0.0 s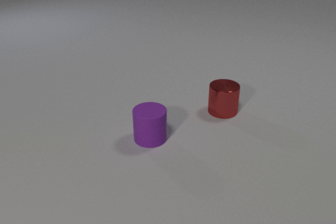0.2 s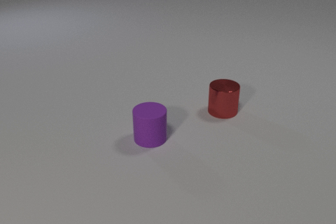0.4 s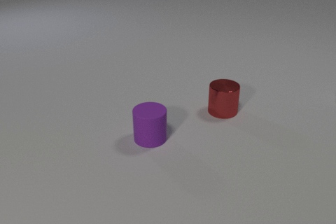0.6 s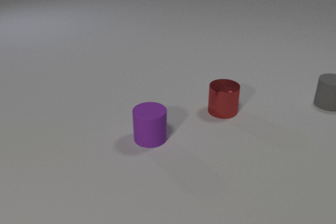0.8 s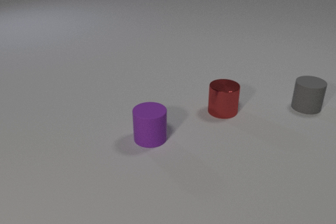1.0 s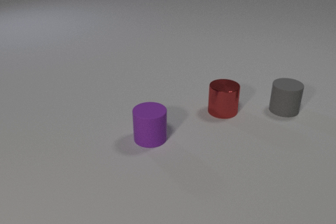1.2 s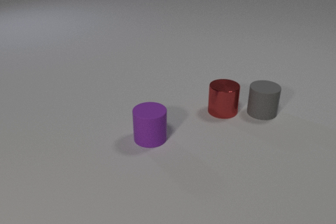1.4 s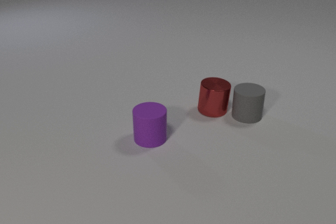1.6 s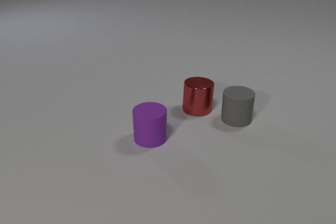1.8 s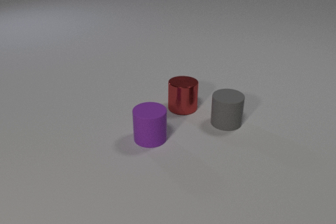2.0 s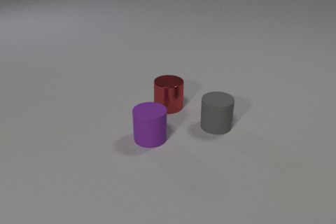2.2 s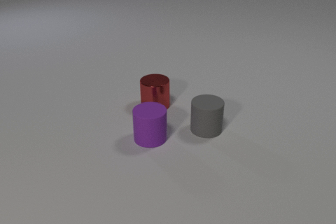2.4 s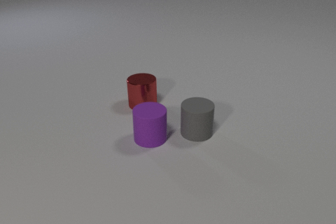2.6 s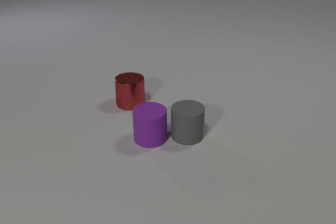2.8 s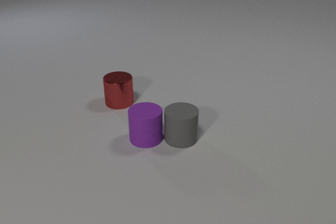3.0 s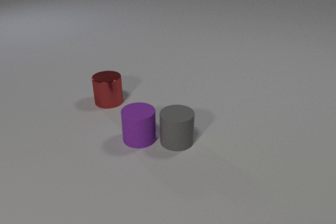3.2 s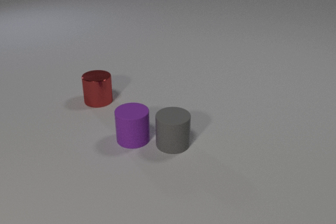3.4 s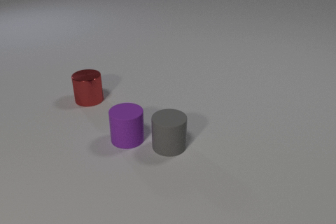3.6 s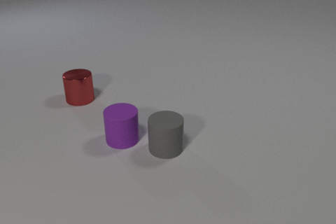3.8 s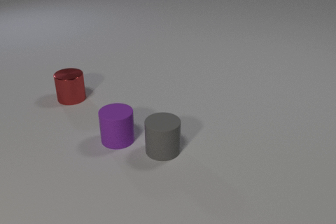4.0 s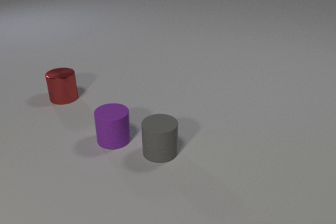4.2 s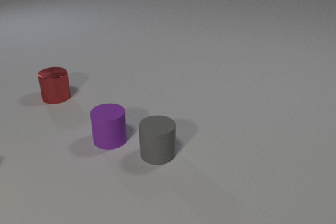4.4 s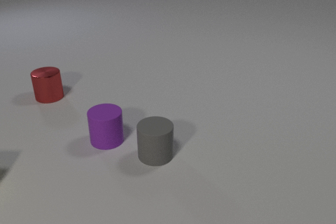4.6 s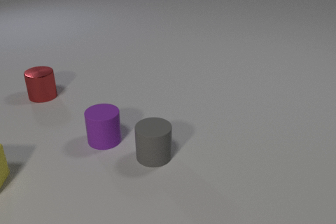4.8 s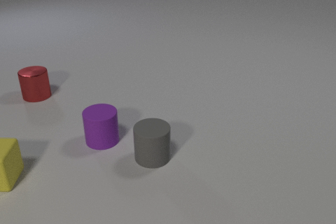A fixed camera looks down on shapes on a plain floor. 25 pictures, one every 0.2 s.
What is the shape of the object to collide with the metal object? cylinder.
How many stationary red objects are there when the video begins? 1.
How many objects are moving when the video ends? 4.
0.0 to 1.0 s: The gray rubber cylinder comes in at the right edge, slides to the left and toward the camera.
1.0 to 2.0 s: The gray rubber cylinder slides to the left and toward the camera. The red metal cylinder slides to the left. The gray rubber cylinder and the red metal cylinder collide.
2.0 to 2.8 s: The gray rubber cylinder slides to the left and toward the camera. The red metal cylinder slides to the left. The gray rubber cylinder and the purple rubber cylinder collide.
2.8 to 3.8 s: The gray rubber cylinder slides toward the camera and to the left. The red metal cylinder slides to the left. The purple rubber cylinder slides to the left.
3.8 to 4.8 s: The gray rubber cylinder slides toward the camera and to the left. The red metal cylinder slides to the left and away from the camera. The purple rubber cylinder slides to the left. The yellow rubber cube comes in at the left edge, slides to the right.
